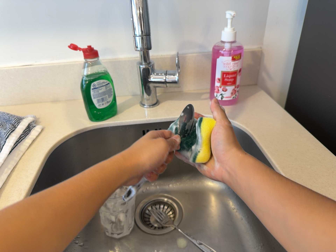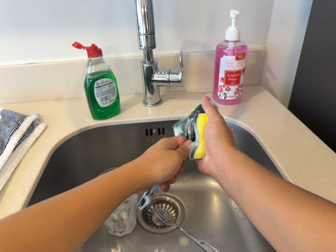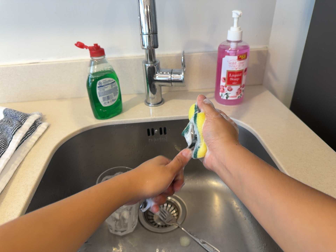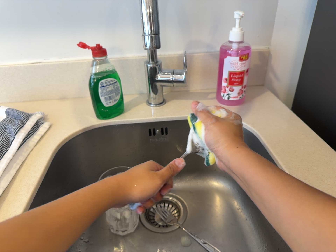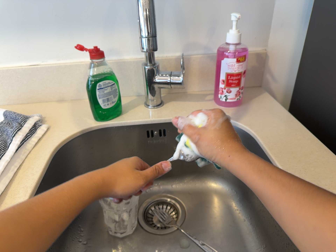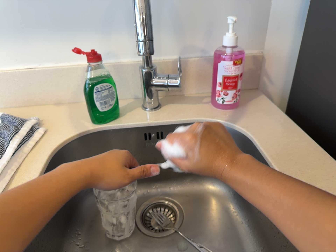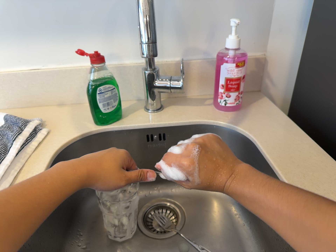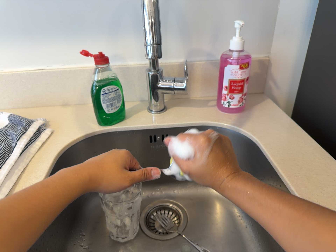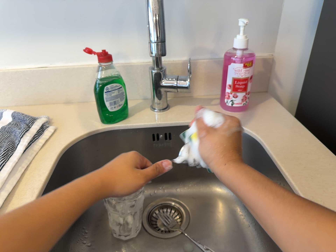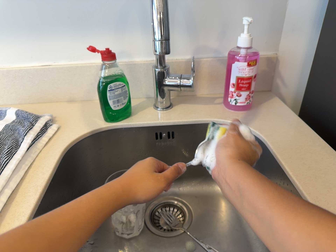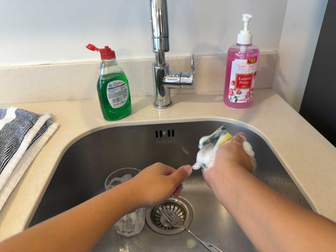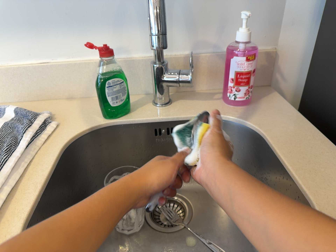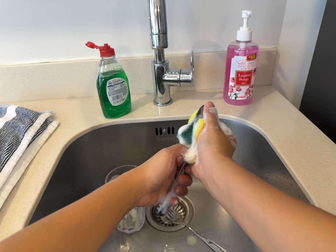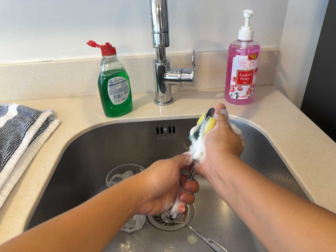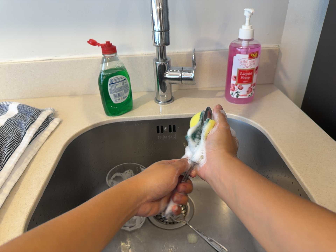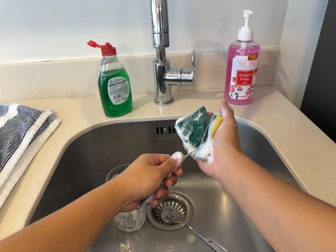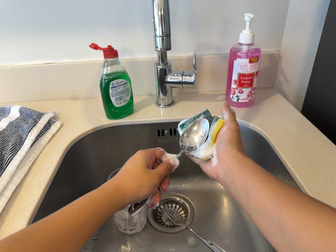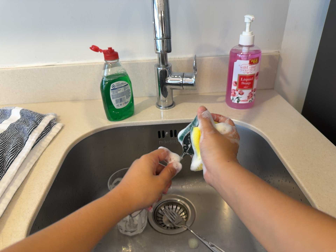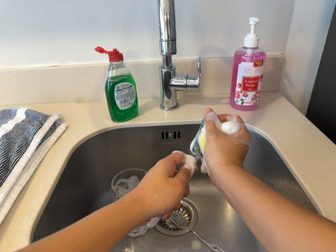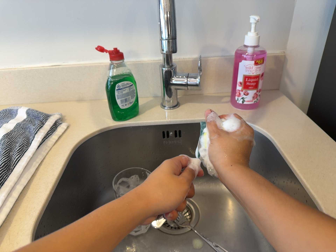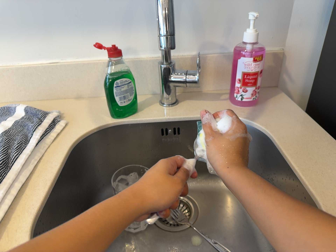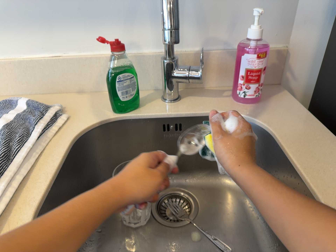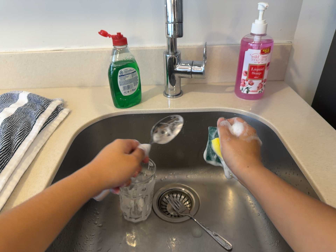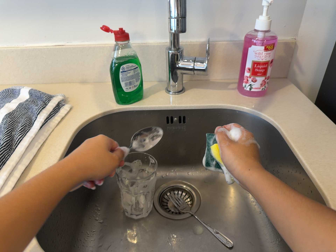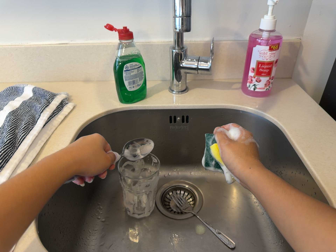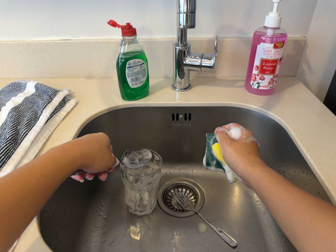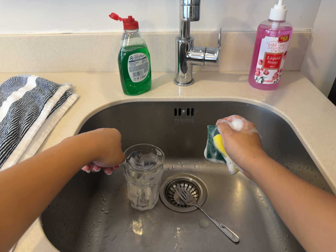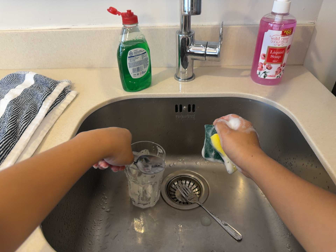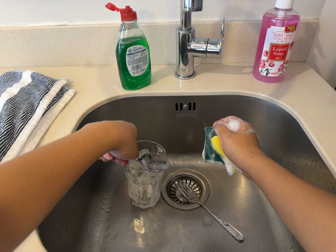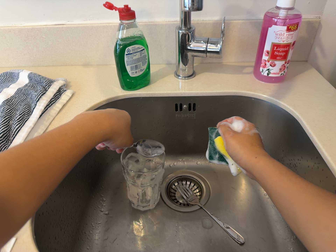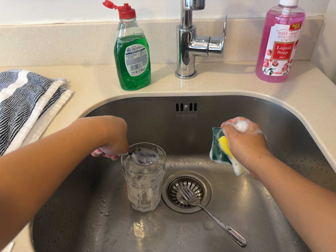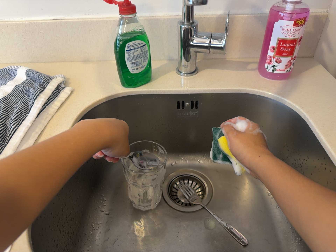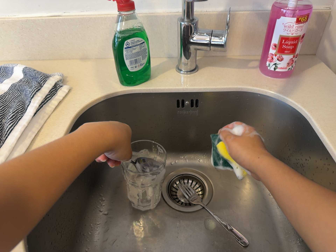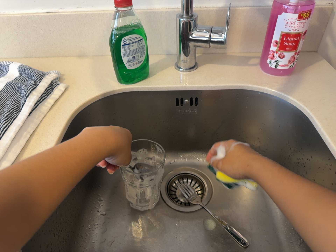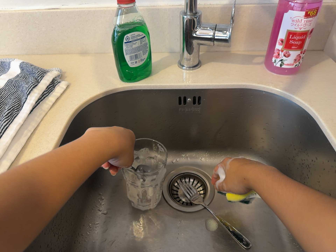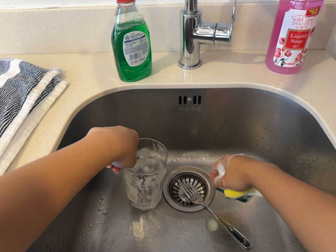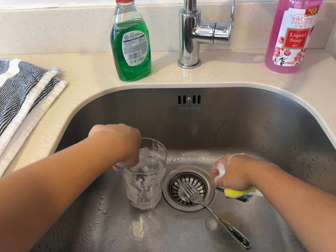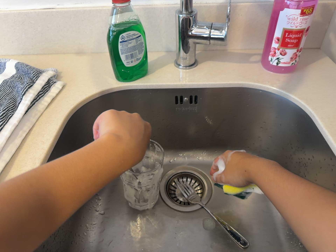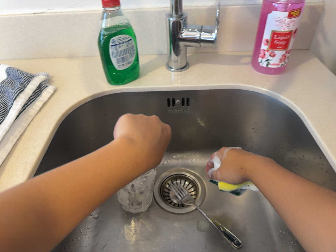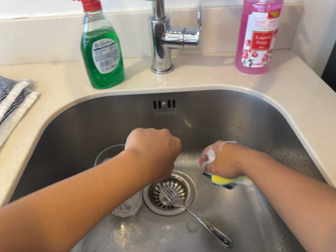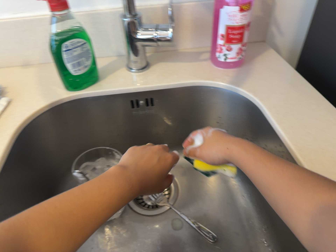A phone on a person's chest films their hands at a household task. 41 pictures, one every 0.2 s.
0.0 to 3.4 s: The camera shifts only a little, or ends up much as it began.
3.4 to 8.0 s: The camera travels forward, about 10 cm, so what stands in front looms larger. Its aim tips toward the bottom of its view by about 10 degrees, and the scene shifts upward.
The film runs forward here.
